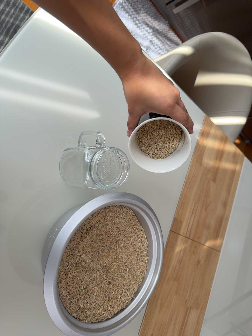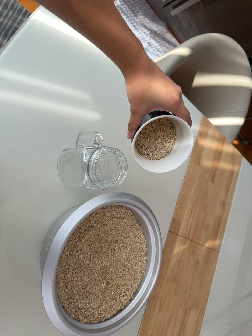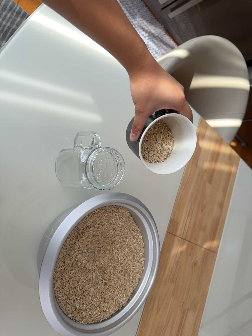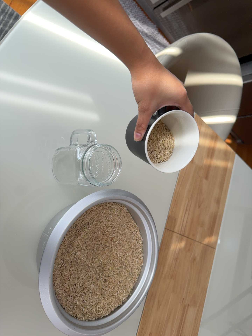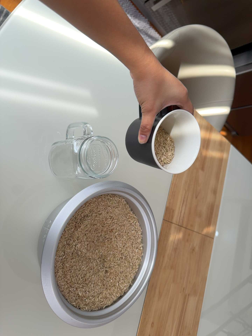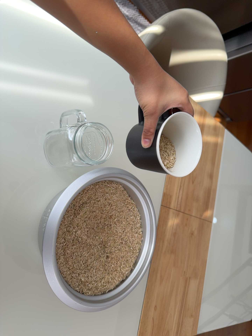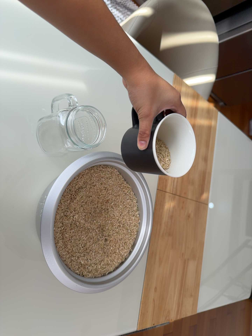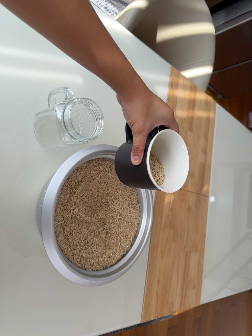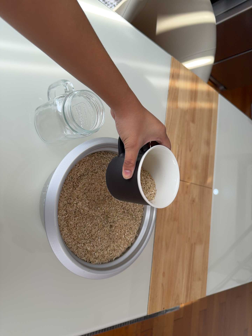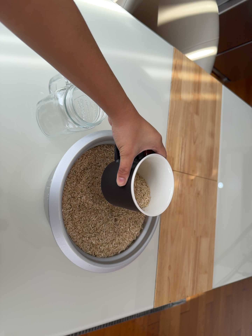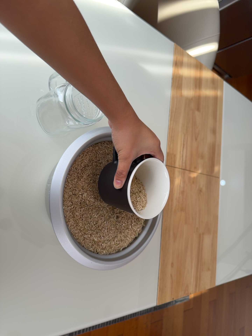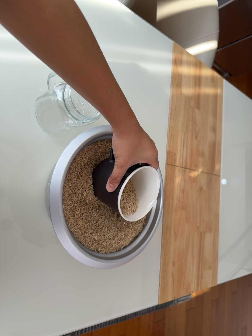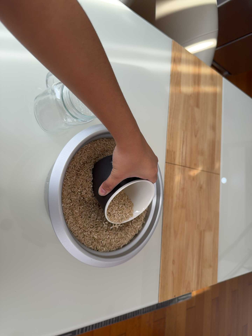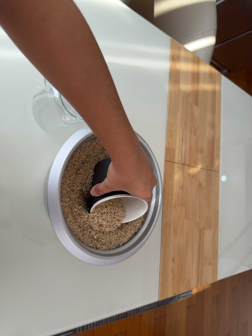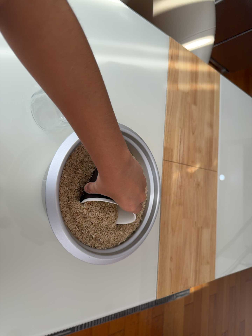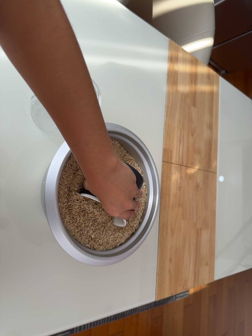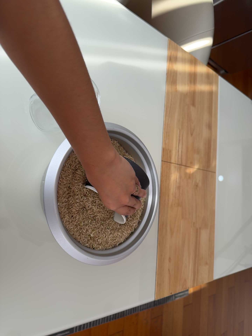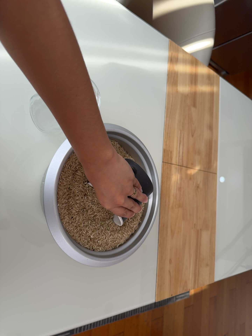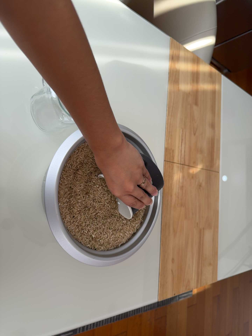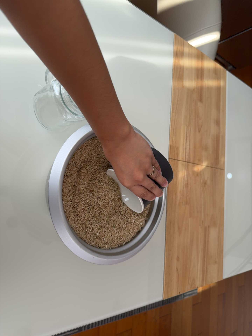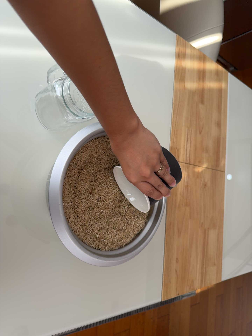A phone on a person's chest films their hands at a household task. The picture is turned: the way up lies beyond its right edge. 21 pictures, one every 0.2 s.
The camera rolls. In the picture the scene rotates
counterclockwise.
0.0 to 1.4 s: The camera travels toward the bottom of its view, about 6 cm, so close, fixed things drift upward. It rolls about its line of sight by about 10 degrees, and the scene rotates counterclockwise.
1.4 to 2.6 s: The camera shifts only a little, or ends up much as it began.
2.6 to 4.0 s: The camera keeps its place and its aim.
The film runs backward here.
